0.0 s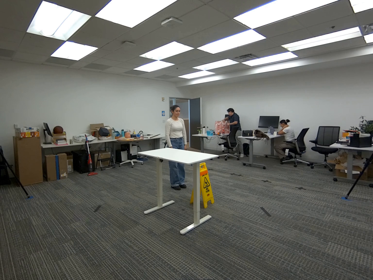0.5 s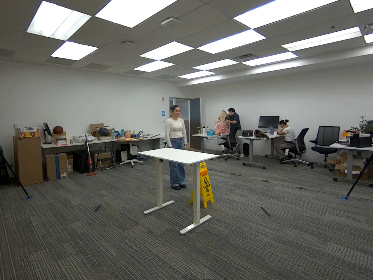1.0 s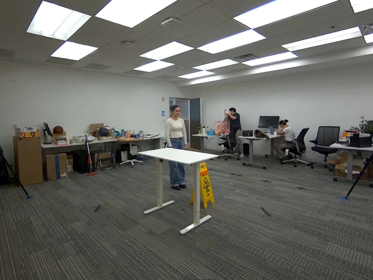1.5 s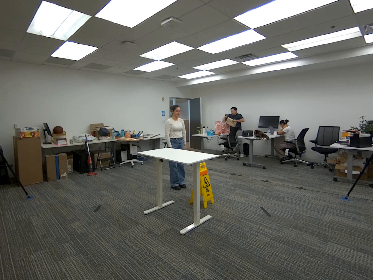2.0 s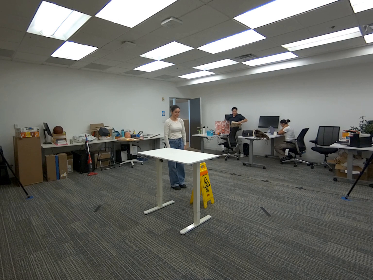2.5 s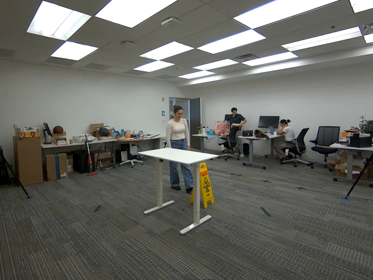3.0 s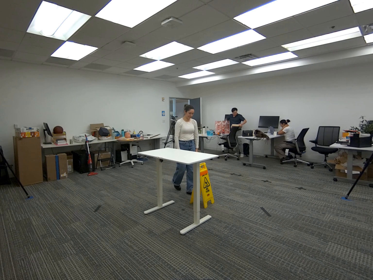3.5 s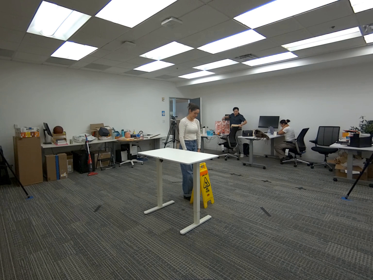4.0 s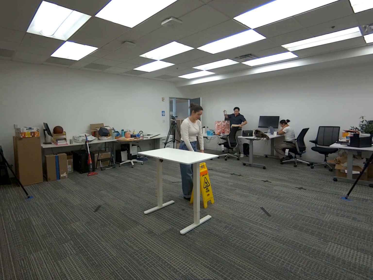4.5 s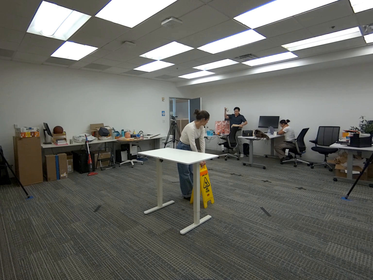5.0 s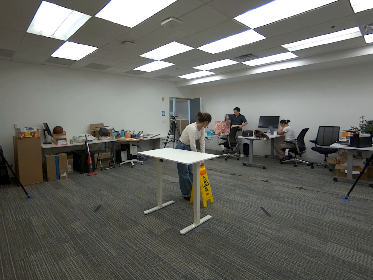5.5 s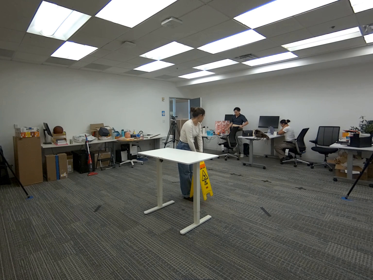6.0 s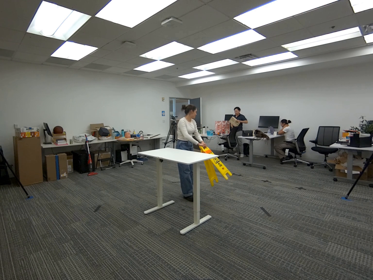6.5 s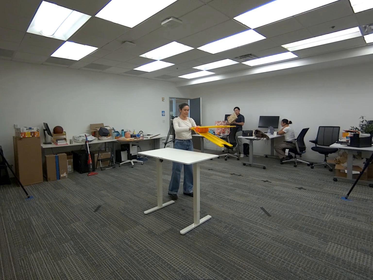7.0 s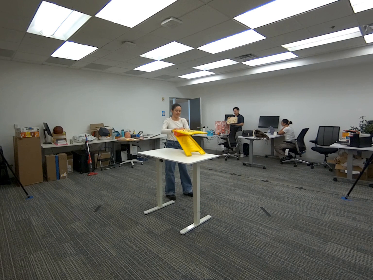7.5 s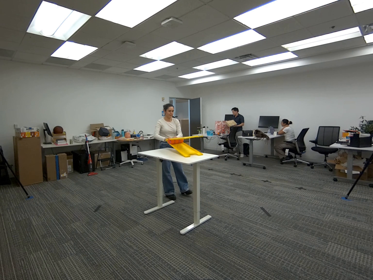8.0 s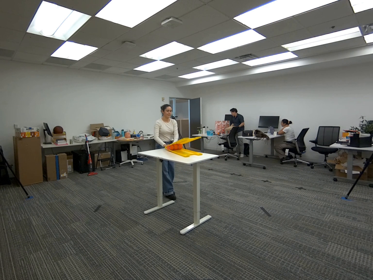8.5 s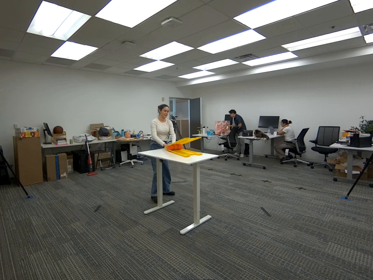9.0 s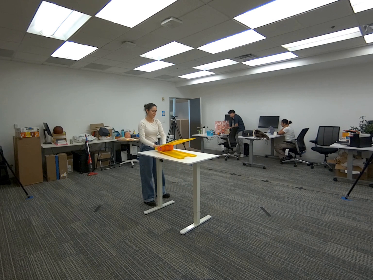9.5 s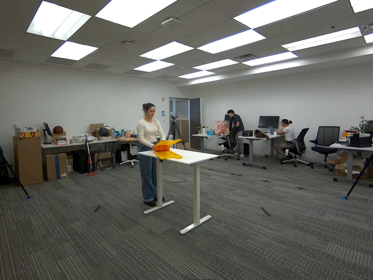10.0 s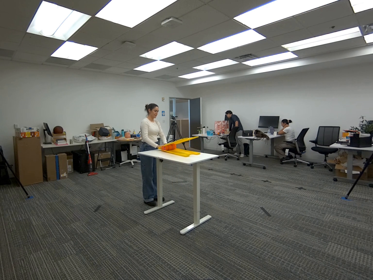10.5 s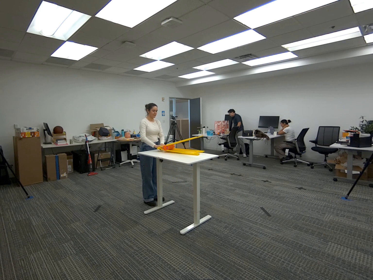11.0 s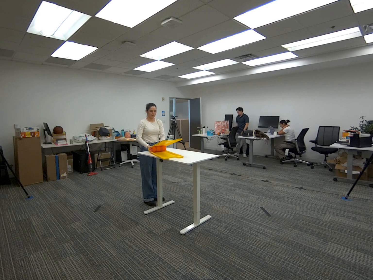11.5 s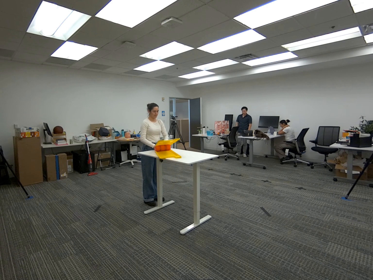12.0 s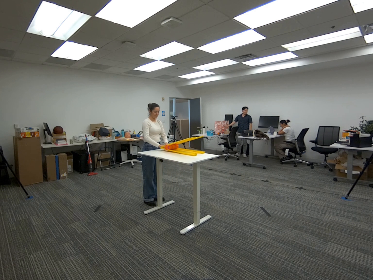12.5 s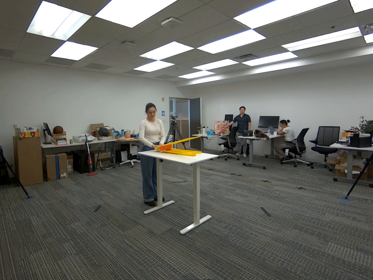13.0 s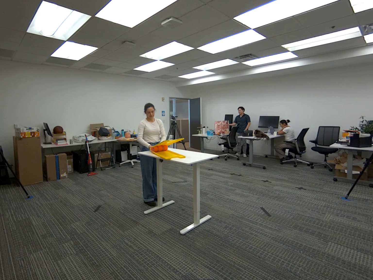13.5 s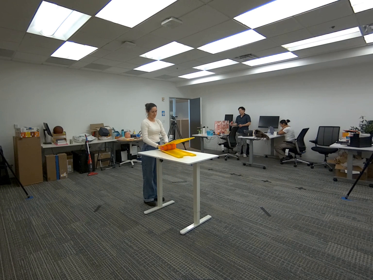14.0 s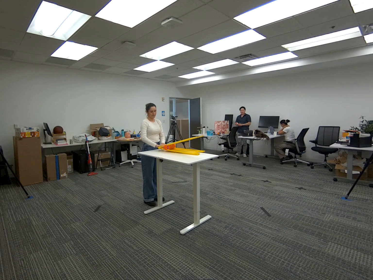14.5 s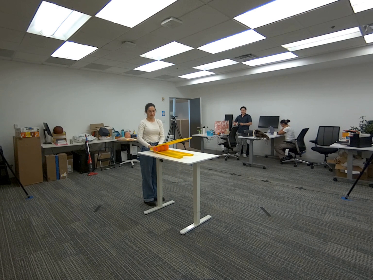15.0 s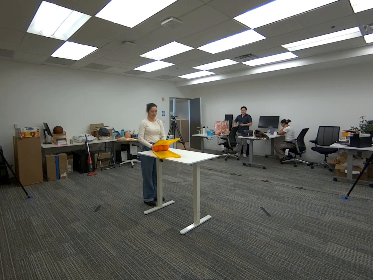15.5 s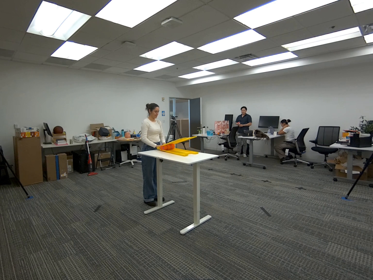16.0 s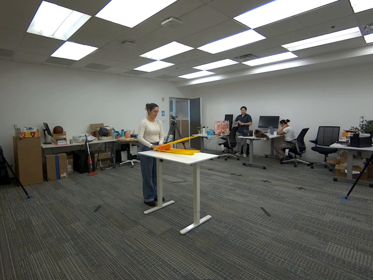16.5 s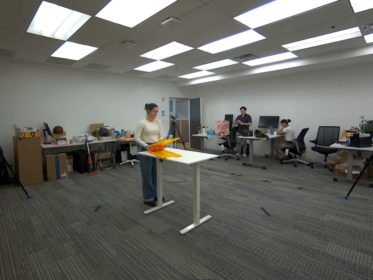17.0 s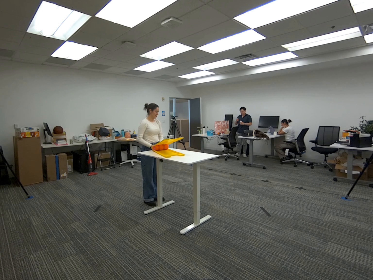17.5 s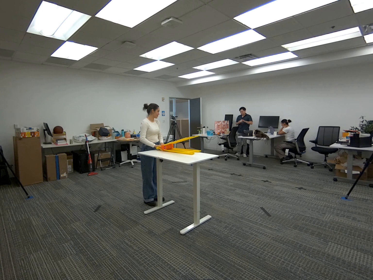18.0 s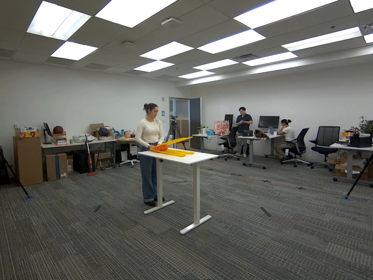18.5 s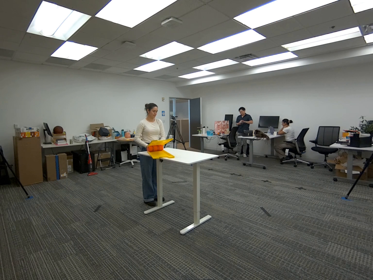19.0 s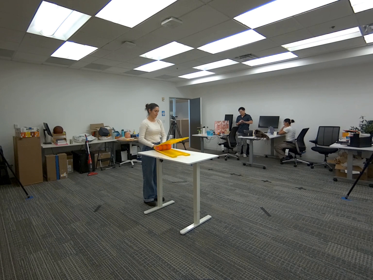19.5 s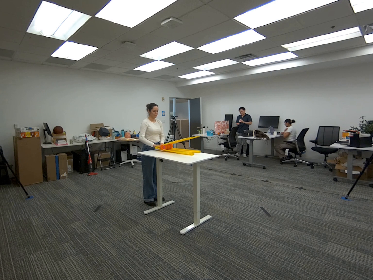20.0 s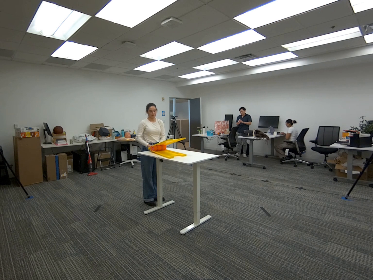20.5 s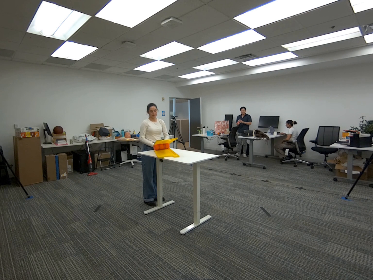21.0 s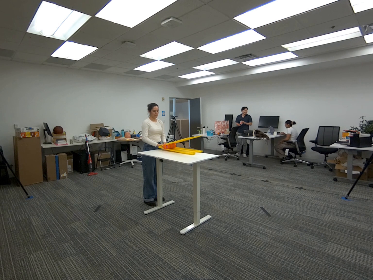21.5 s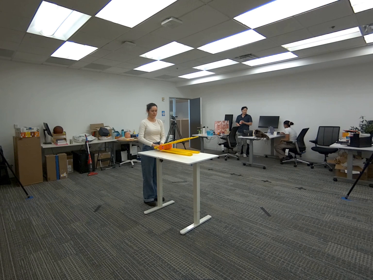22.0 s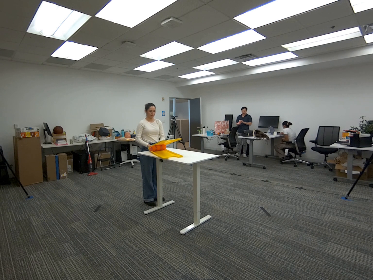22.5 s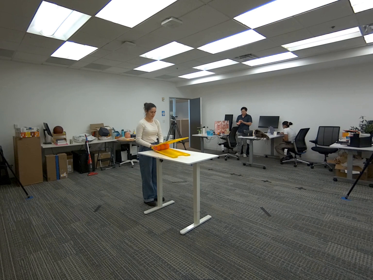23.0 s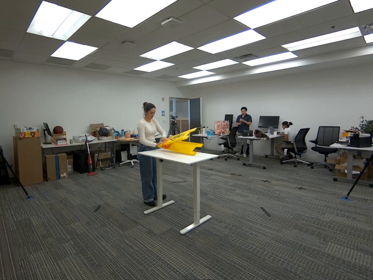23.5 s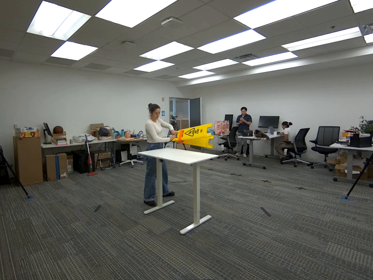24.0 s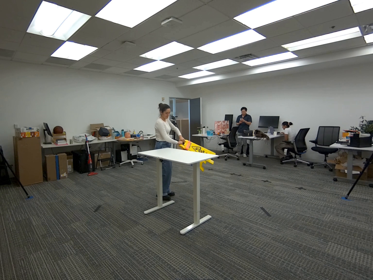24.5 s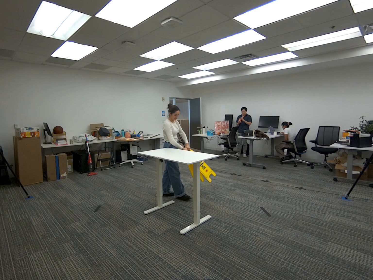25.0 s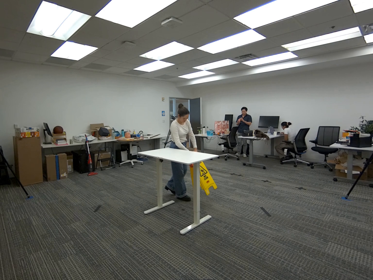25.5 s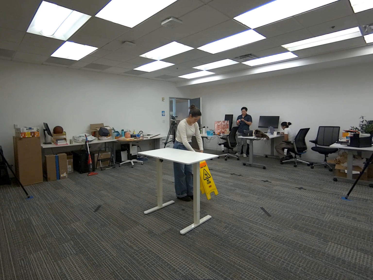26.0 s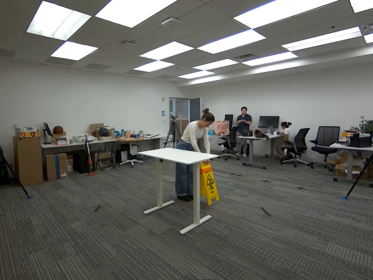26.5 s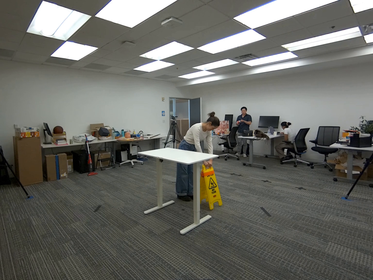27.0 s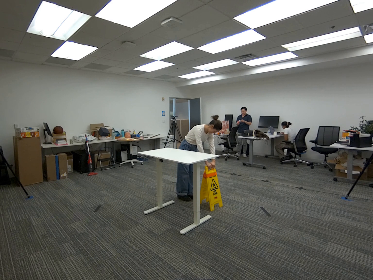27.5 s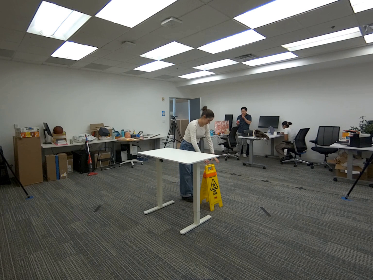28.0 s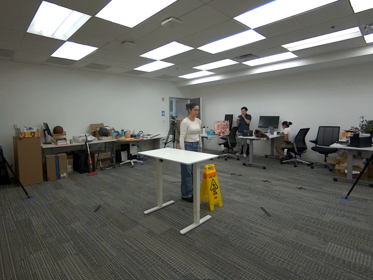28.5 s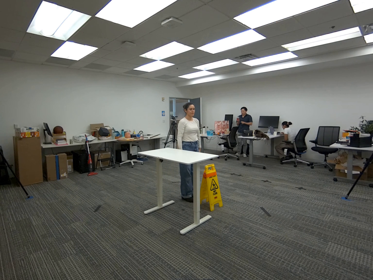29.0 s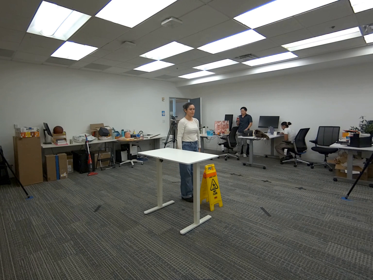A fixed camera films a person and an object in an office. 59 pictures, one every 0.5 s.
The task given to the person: Walk to the wet floor sign standing upright on the ground and pick it up with both hands. Hold the sign up as you walk toward the white desk and place it on the desk. While keeping contact with the sign, slide it from one side of the desk to the other, then lift it and place it back on the ground.
